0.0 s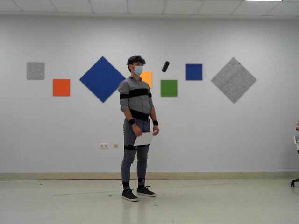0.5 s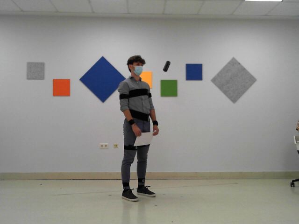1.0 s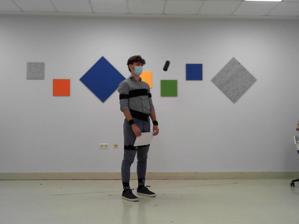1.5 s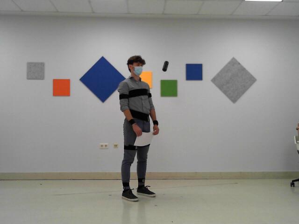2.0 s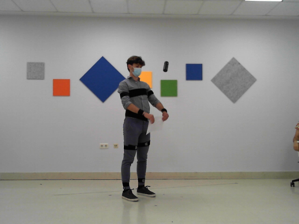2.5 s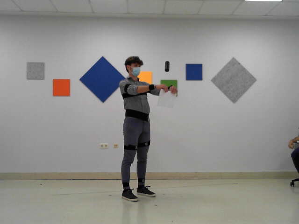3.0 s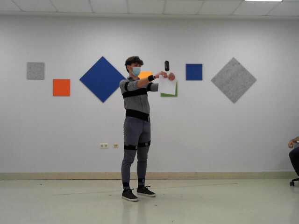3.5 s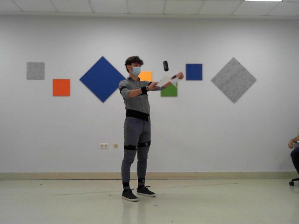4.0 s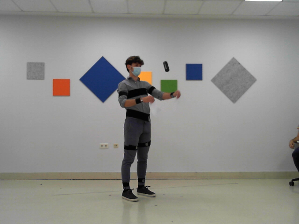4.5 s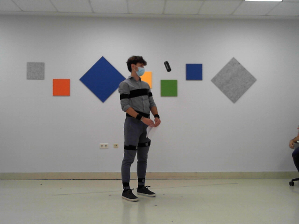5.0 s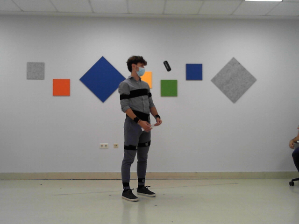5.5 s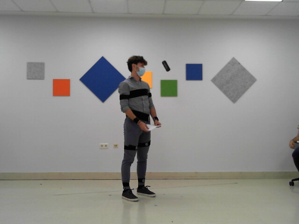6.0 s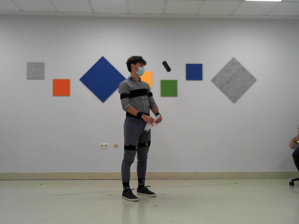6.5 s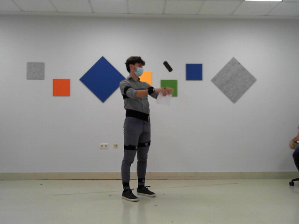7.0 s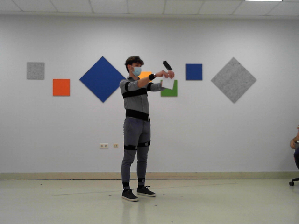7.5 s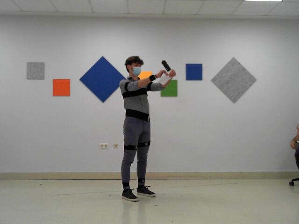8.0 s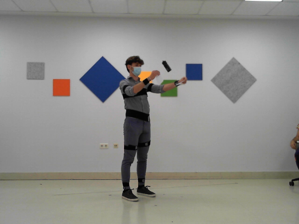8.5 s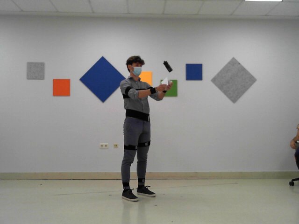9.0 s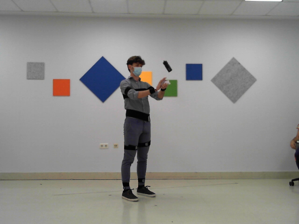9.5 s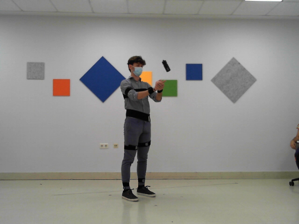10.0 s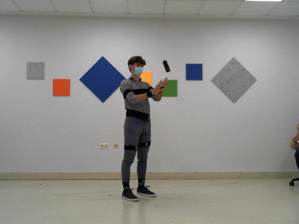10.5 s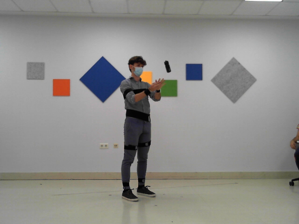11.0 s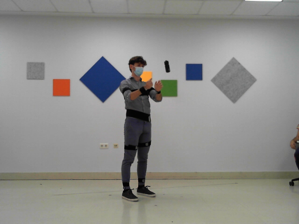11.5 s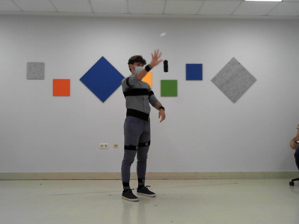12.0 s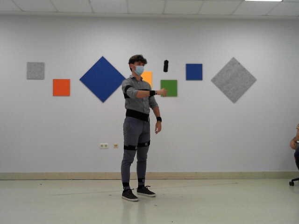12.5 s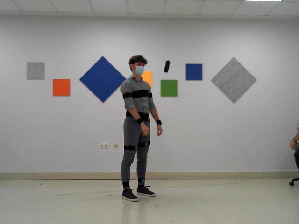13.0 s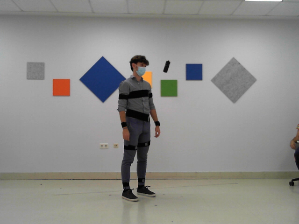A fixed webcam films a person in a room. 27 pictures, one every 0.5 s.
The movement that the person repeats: Tear a paper in 4 pieces, make a ball and throw it.
